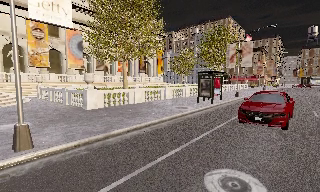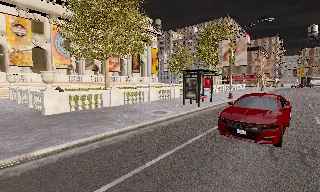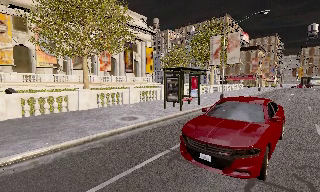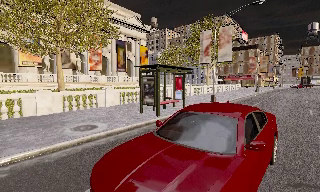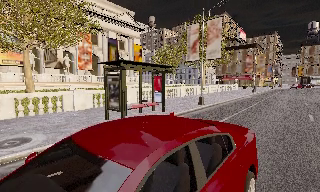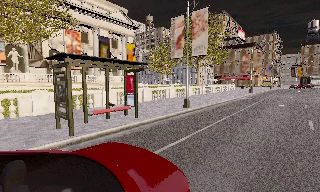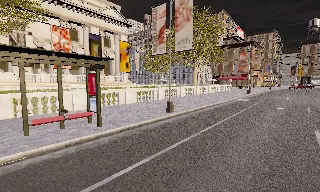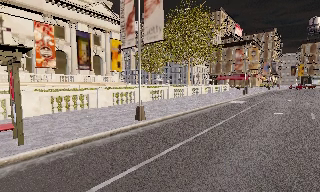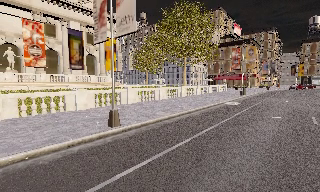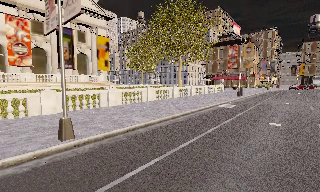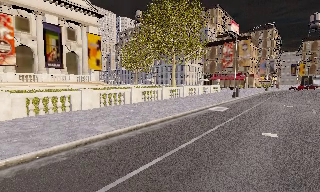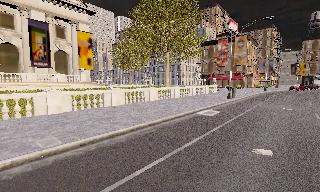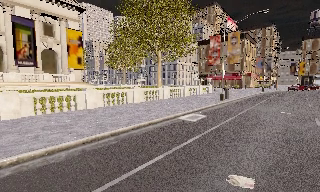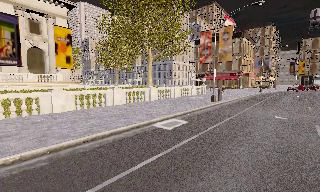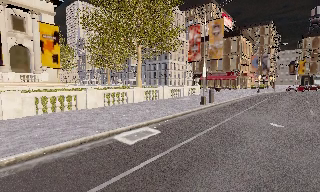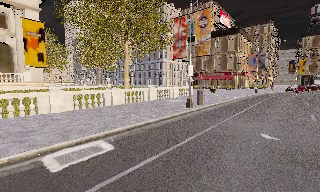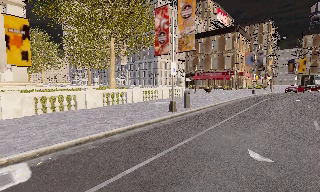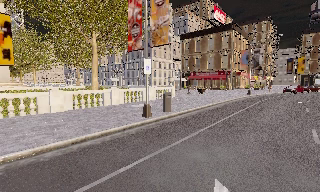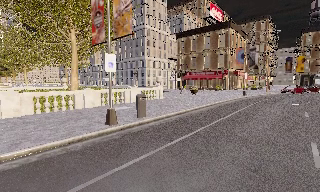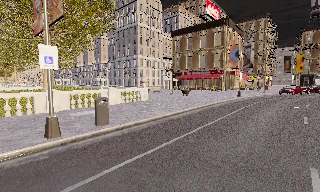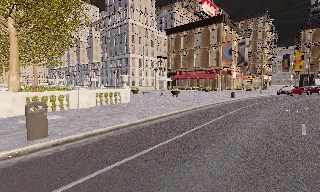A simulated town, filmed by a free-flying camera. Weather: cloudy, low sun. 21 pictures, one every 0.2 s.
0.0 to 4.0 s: The camera travels forward and to its right, about 40 m, so what stands in front looms larger.
The film runs backward here.
